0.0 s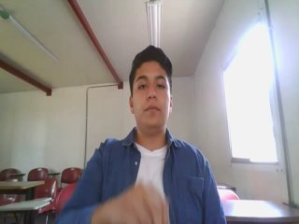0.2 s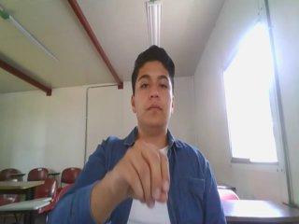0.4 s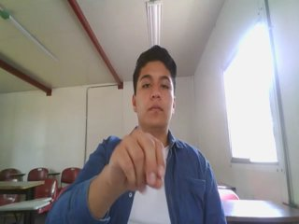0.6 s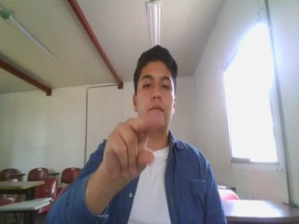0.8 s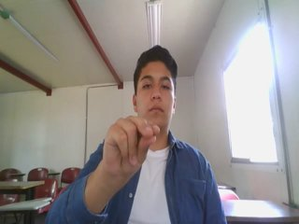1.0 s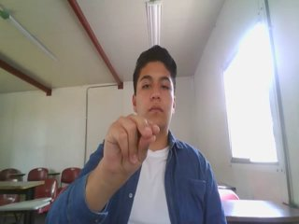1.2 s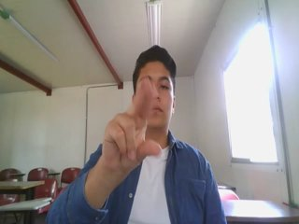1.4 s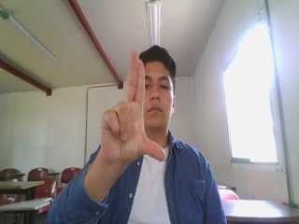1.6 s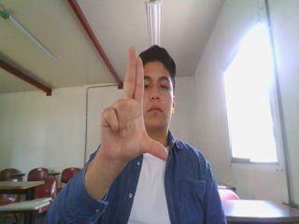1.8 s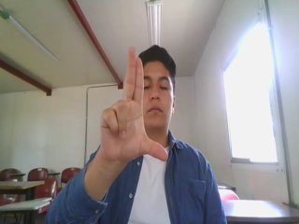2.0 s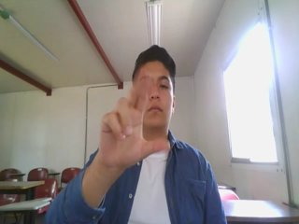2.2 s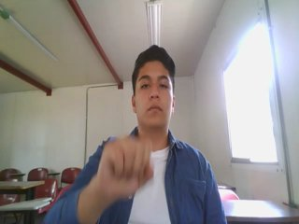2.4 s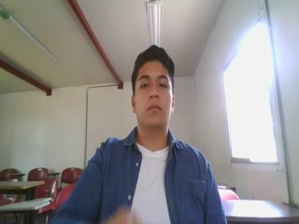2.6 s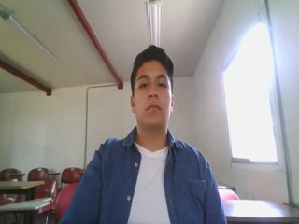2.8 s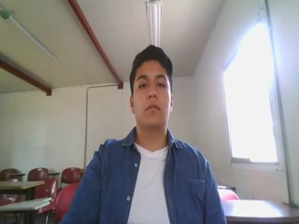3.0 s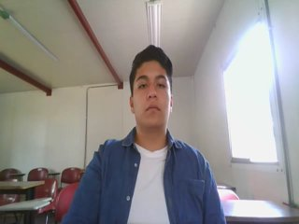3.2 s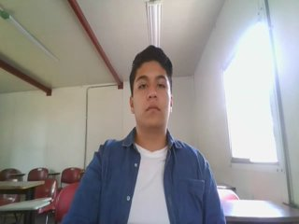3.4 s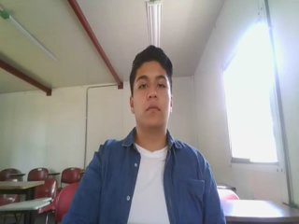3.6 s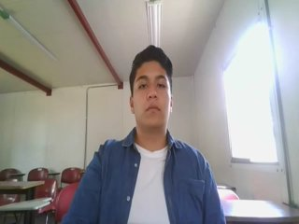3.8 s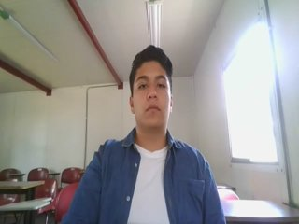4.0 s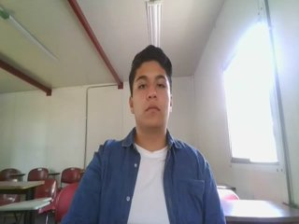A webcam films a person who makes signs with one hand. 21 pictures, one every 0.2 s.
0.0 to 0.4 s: Non-gesture.
0.5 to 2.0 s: Zoom in.
2.1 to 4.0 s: Non-gesture.
